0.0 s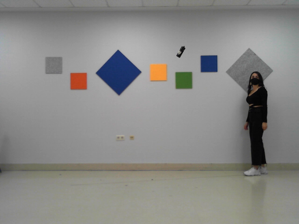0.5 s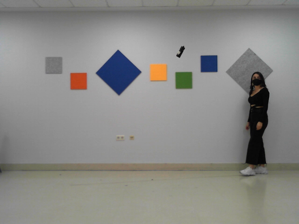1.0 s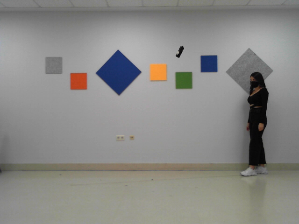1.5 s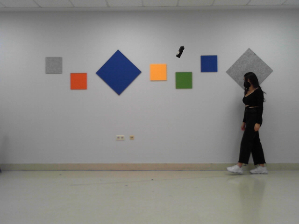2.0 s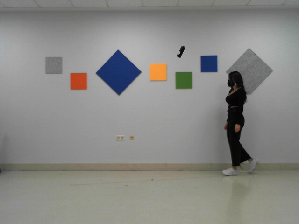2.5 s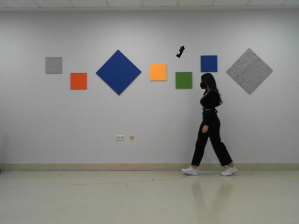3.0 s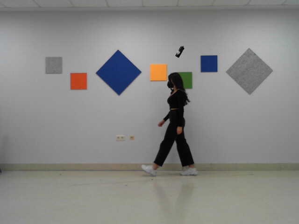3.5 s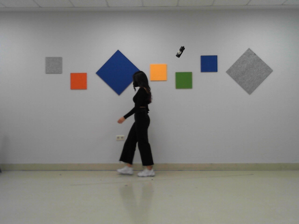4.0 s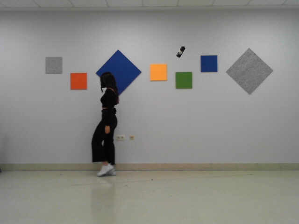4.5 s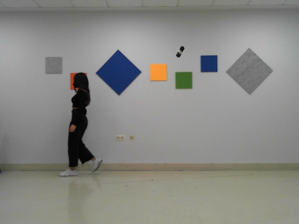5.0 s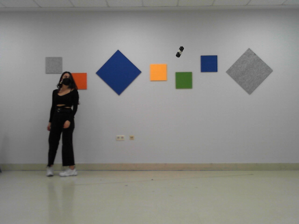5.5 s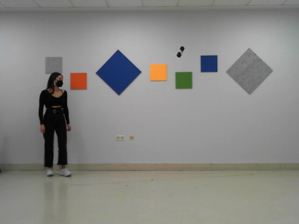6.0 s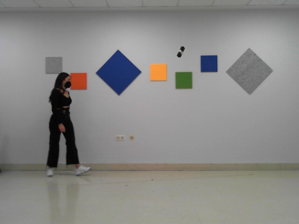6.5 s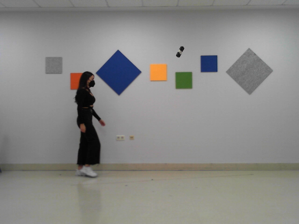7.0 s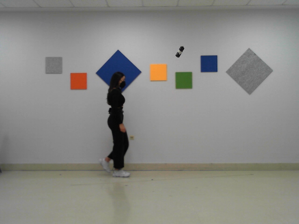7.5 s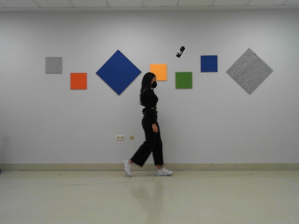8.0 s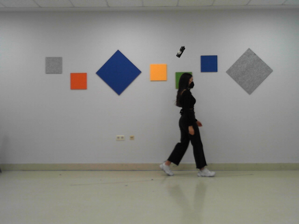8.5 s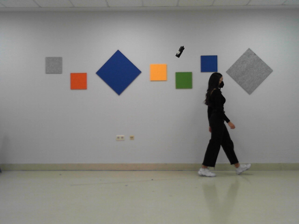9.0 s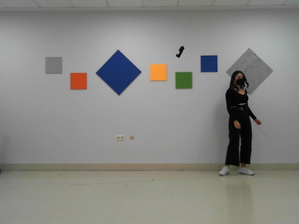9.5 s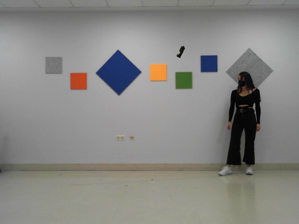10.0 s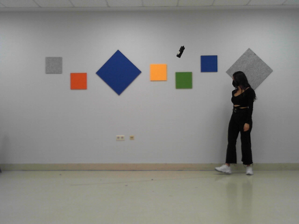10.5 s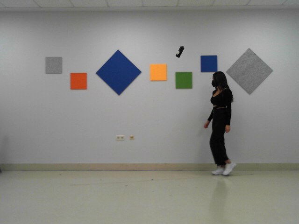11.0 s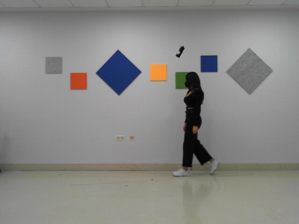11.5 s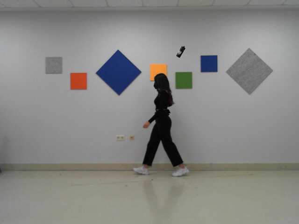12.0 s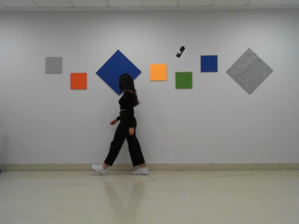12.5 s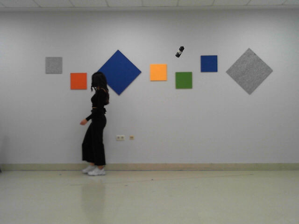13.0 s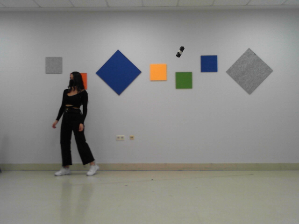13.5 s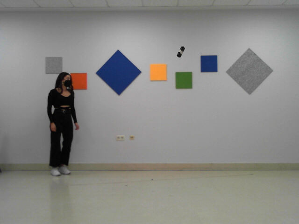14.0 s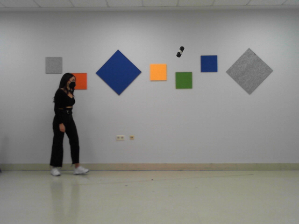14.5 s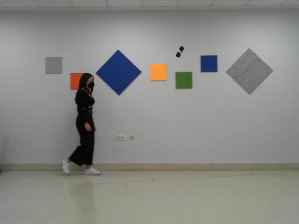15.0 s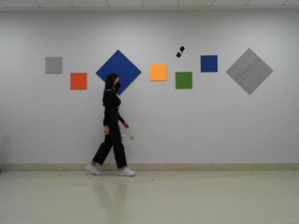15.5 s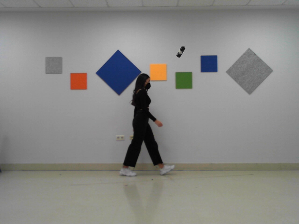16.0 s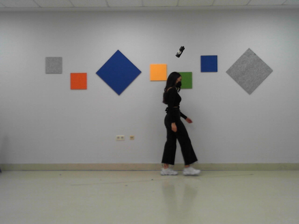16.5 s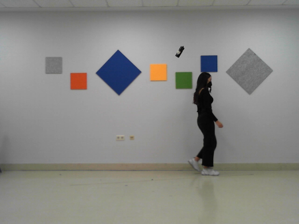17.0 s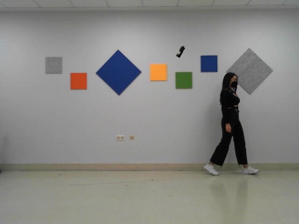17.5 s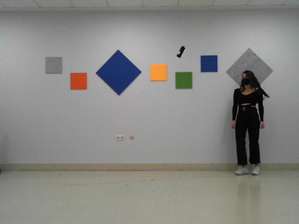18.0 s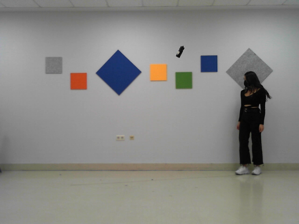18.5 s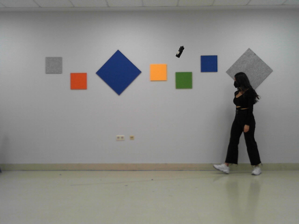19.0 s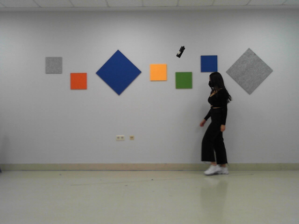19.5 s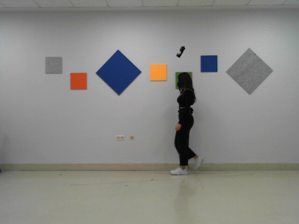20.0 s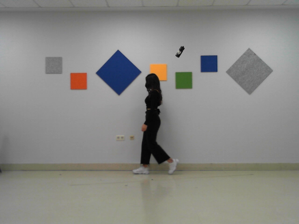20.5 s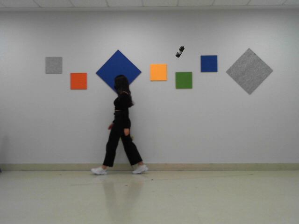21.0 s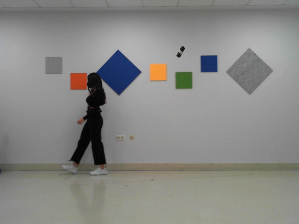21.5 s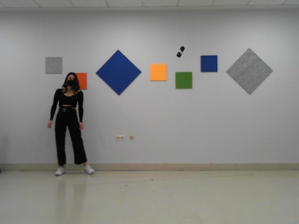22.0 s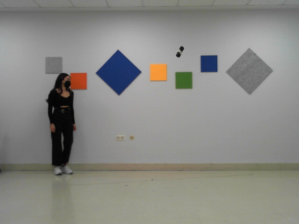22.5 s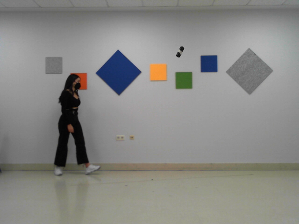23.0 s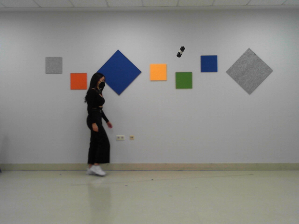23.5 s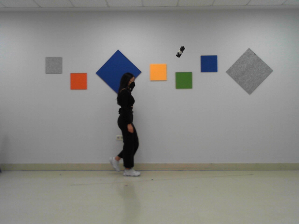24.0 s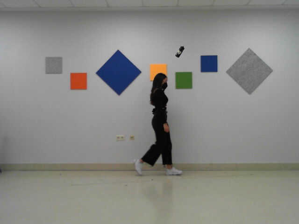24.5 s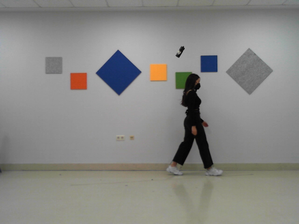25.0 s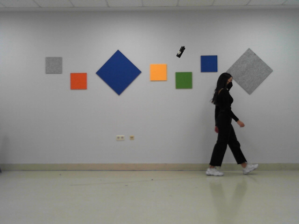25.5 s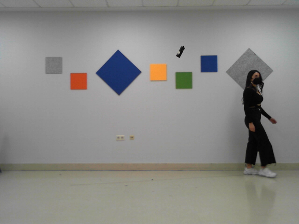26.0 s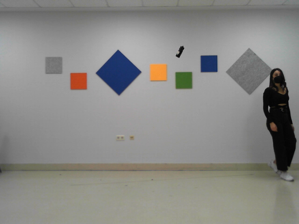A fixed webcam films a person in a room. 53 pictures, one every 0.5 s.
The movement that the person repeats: Walk forward.
